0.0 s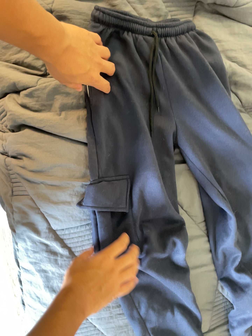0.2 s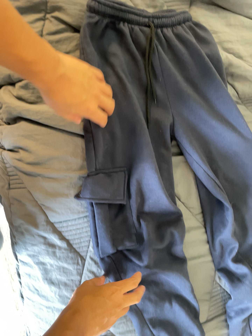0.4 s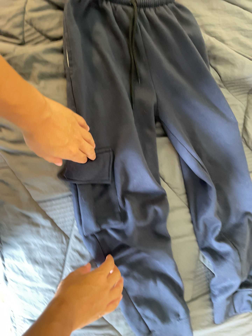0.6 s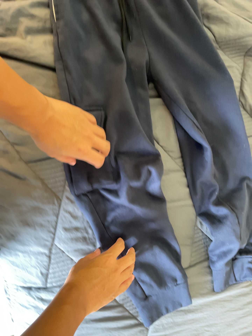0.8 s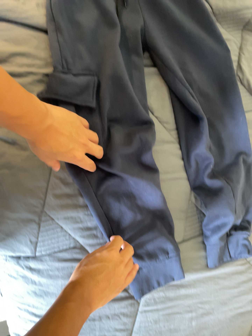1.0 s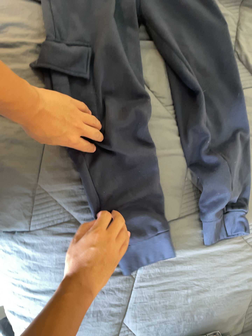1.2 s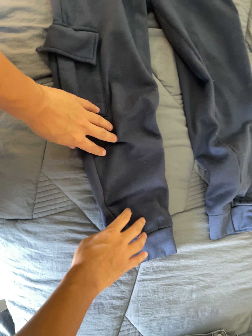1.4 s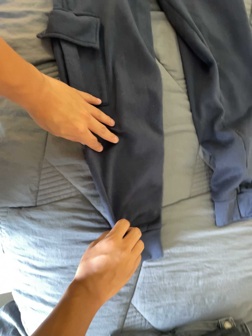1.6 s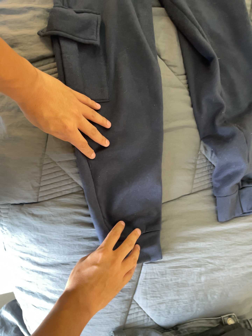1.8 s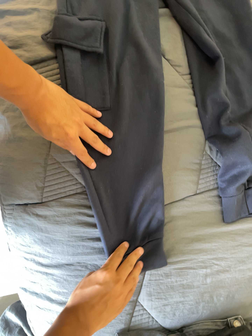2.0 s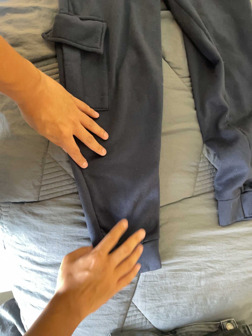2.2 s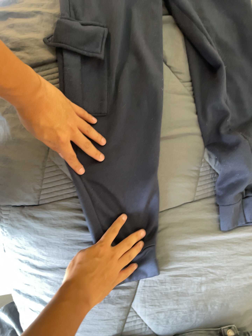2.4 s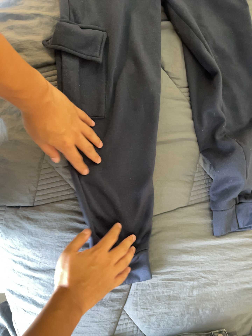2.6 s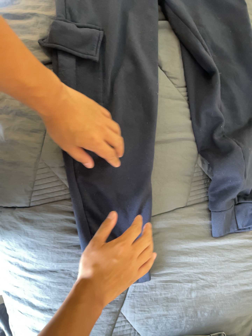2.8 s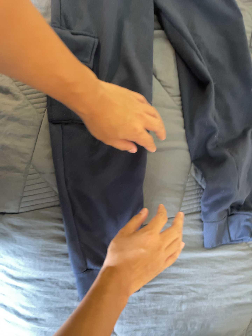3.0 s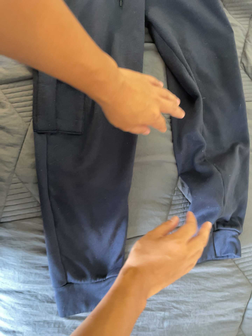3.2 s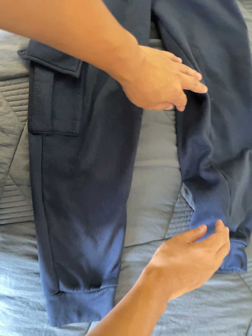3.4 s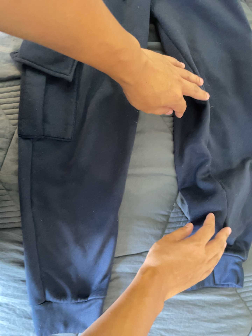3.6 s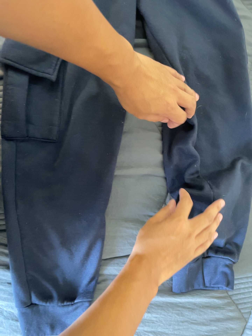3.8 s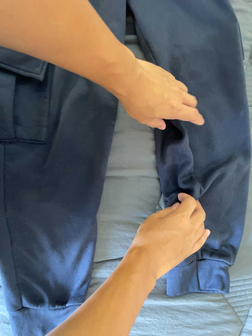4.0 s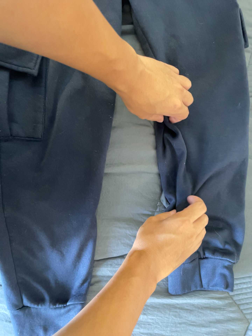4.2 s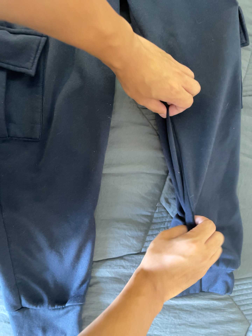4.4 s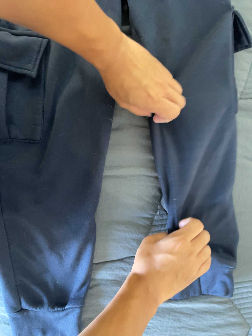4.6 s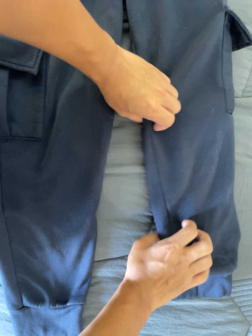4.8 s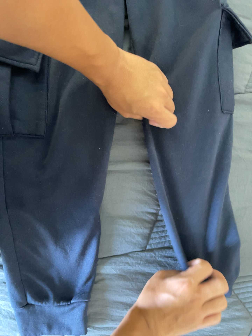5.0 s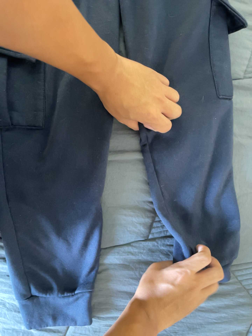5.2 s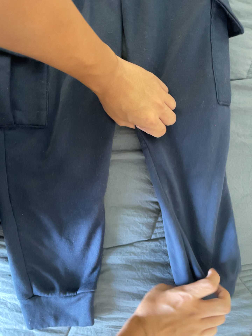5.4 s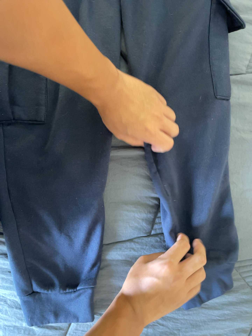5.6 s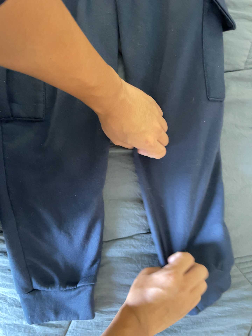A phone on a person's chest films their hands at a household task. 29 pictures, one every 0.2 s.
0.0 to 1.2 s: The camera travels toward the bottom of its view, about 30 cm, so close, fixed things drift upward.
1.2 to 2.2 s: The camera shifts only a little, or ends up much as it began.
2.2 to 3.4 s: The camera travels to its right, forward and toward the top of its view, about 14 cm, so close, fixed things drift to the left. It rolls about its line of sight by about 10 degrees, and the scene rotates clockwise.
3.4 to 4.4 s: The camera travels to its right, about 9 cm.
4.4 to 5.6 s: The camera shifts only a little, or ends up much as it began.
The film runs forward here.
